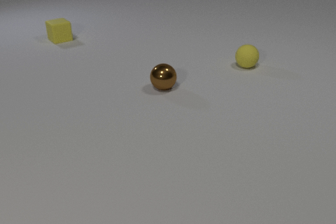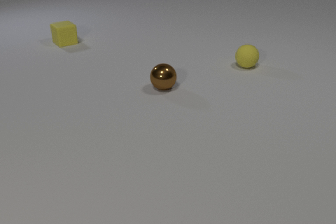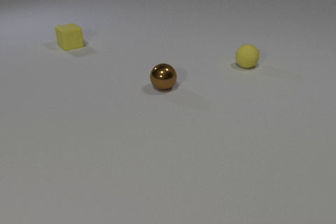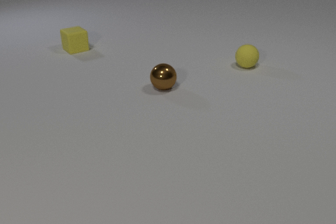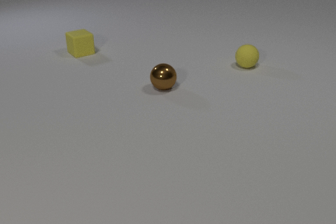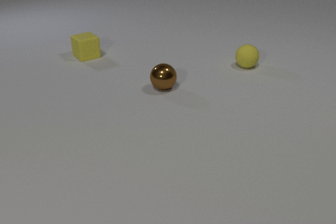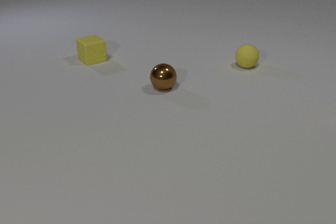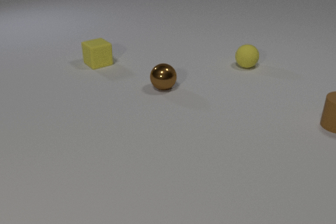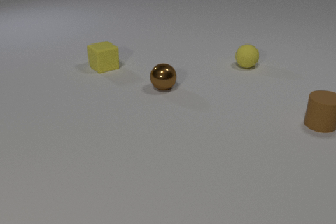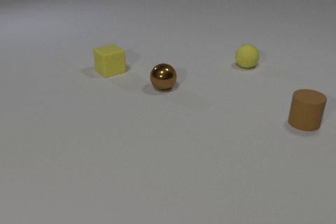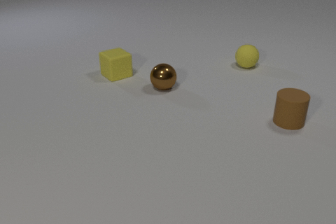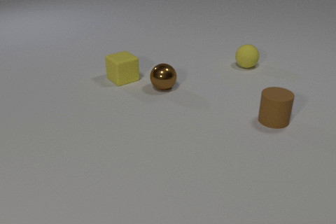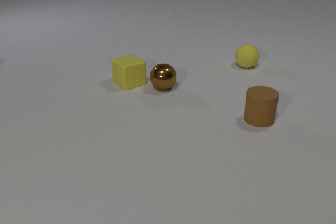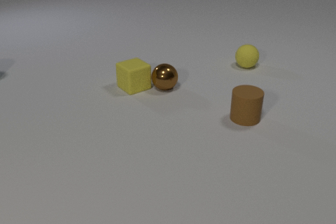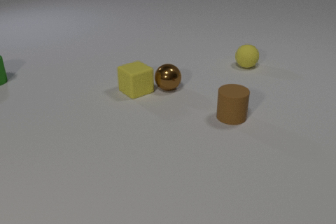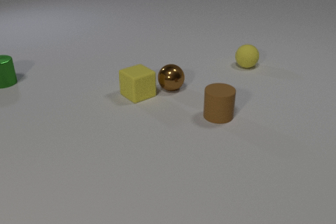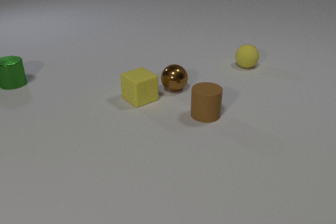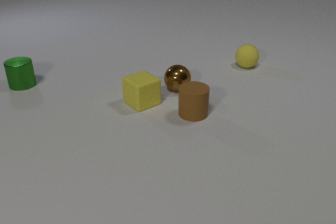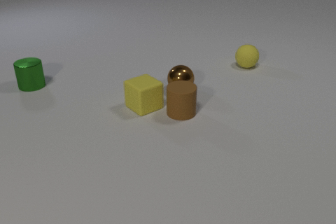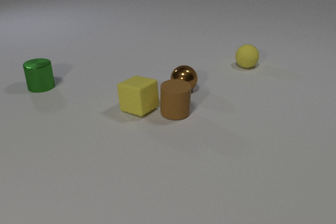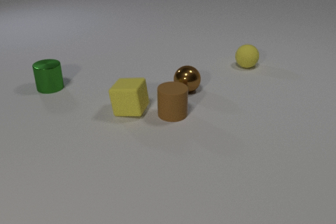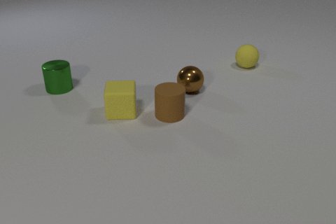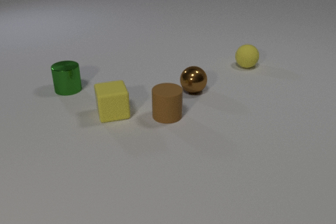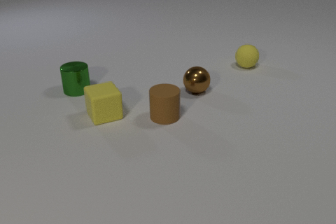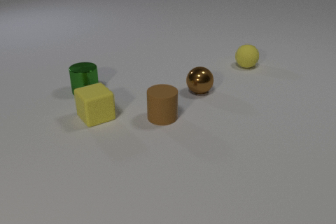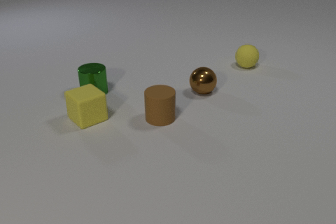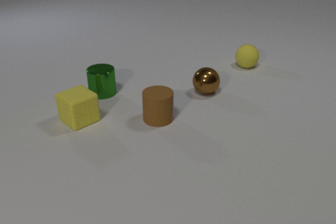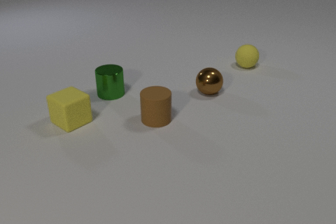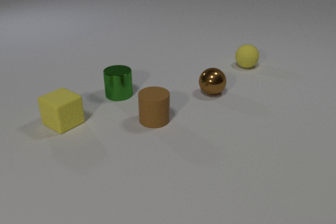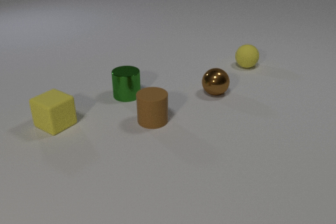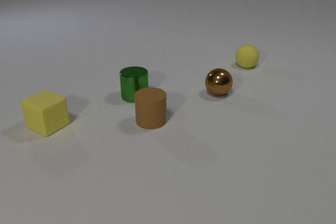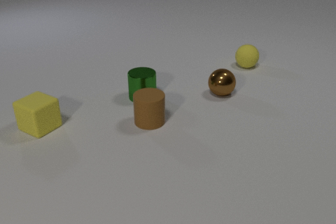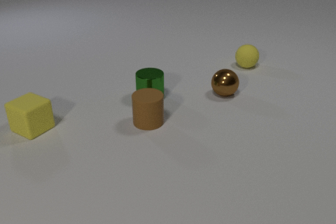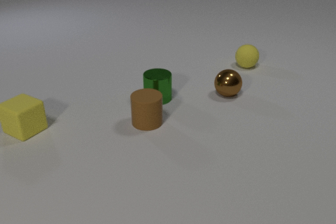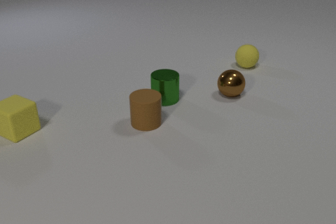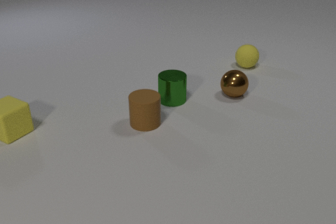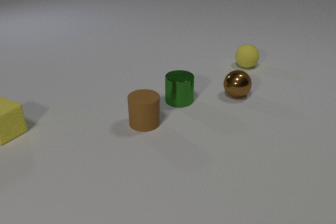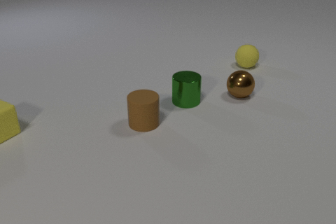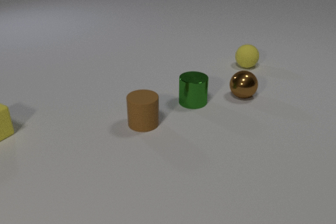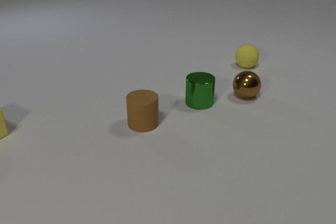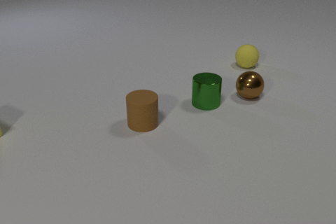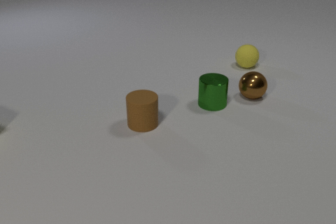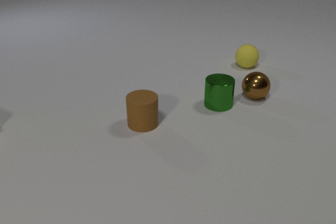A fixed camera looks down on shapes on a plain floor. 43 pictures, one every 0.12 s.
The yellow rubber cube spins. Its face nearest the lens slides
to the right.
The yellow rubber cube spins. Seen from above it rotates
counterclockwise.
0.00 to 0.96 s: The brown rubber cylinder comes in at the right edge, slides to the left. The yellow rubber cube slides toward the camera and to the right.
0.96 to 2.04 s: The brown rubber cylinder slides to the left. The yellow rubber cube slides toward the camera and to the right. The green metal cylinder comes in at the left edge, slides to the right and toward the camera. The brown metal sphere rolls to the right. The yellow rubber cube and the brown metal sphere collide.
2.04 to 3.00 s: The brown rubber cylinder slides to the left. The yellow rubber cube slides to the left and toward the camera, spins so that its near face slides to the right, counterclockwise seen from above. The green metal cylinder slides to the right and toward the camera. The brown metal sphere rolls to the right. The brown rubber cylinder and the yellow rubber cube collide.
3.00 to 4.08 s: The brown rubber cylinder slides to the left and toward the camera. The yellow rubber cube slides to the left. The green metal cylinder slides to the right. The brown metal sphere rolls to the right.
4.08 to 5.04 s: The yellow rubber cube slides to the left, leaves at the left edge. The green metal cylinder slides to the right. The brown metal sphere rolls to the right.
How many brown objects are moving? 2.
How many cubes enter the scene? 0.
Are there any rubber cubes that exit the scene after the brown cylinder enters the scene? yes.
